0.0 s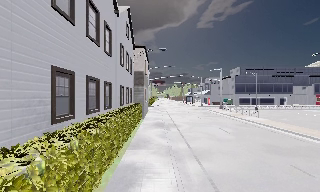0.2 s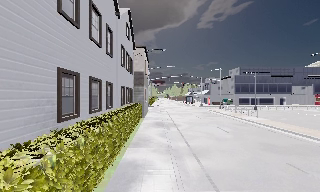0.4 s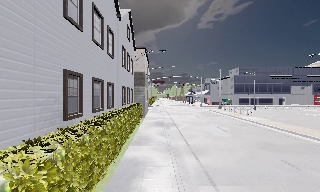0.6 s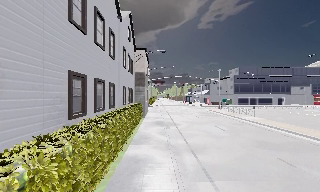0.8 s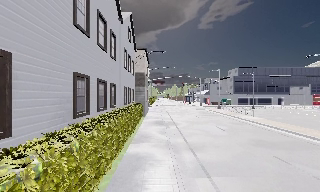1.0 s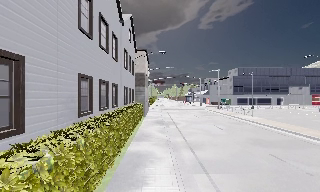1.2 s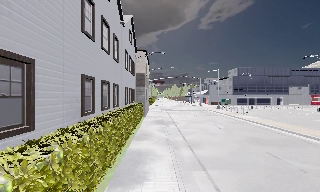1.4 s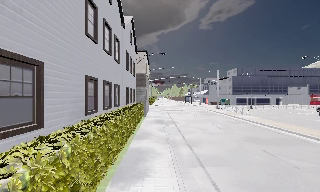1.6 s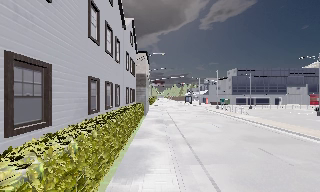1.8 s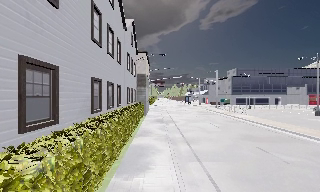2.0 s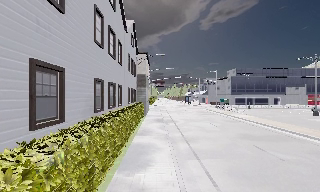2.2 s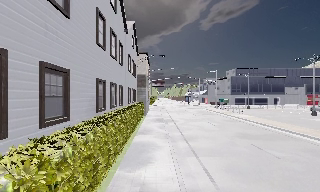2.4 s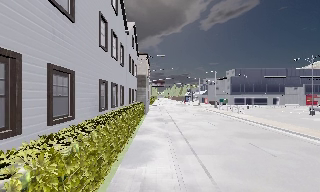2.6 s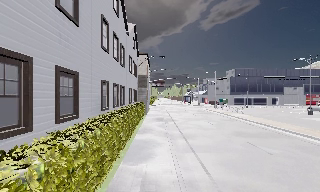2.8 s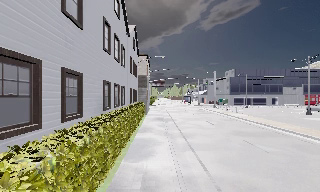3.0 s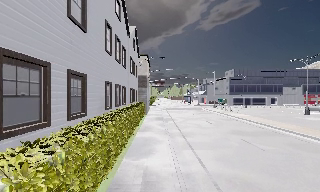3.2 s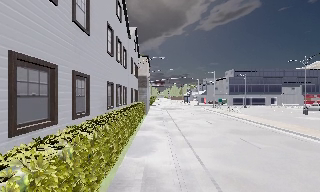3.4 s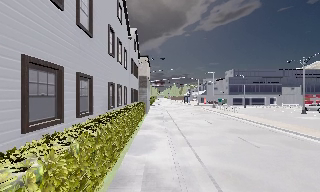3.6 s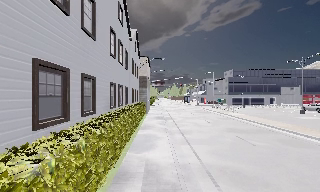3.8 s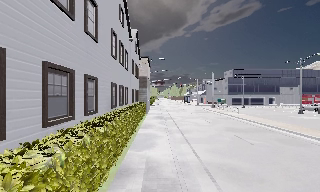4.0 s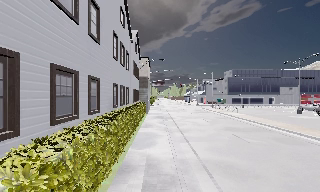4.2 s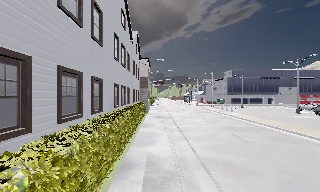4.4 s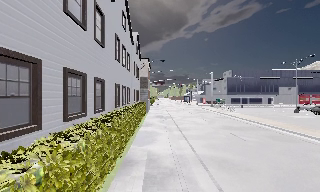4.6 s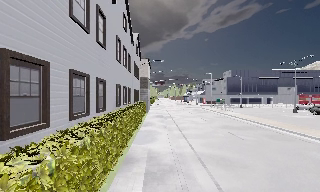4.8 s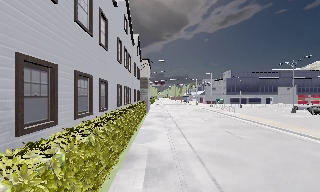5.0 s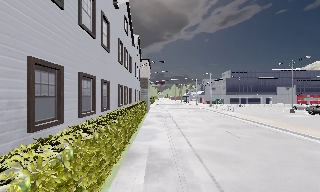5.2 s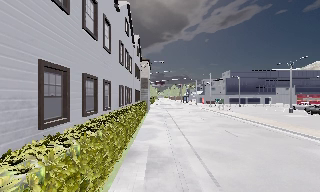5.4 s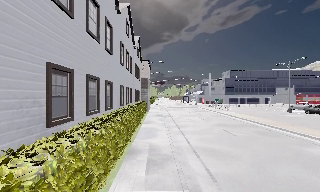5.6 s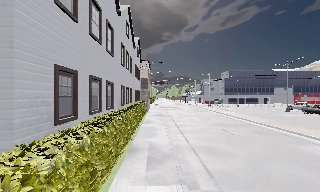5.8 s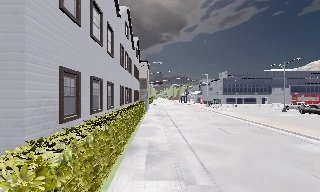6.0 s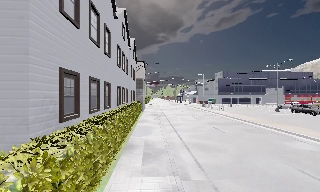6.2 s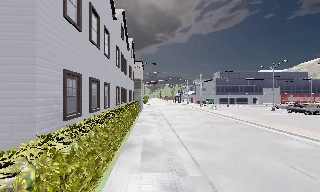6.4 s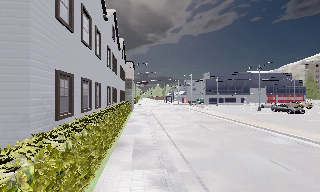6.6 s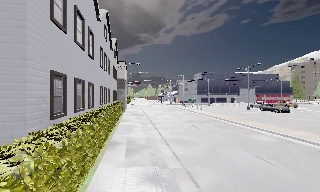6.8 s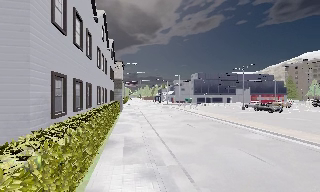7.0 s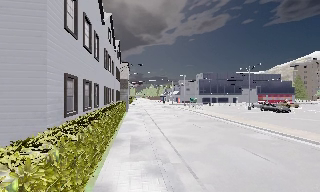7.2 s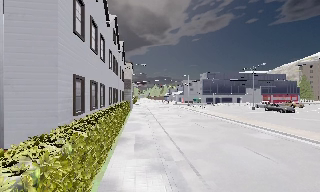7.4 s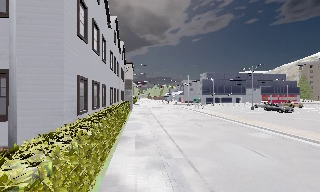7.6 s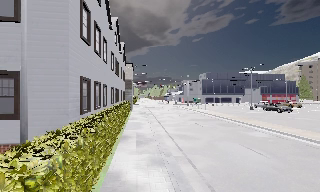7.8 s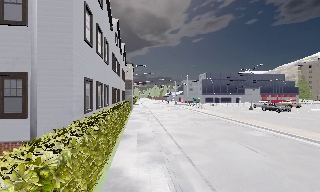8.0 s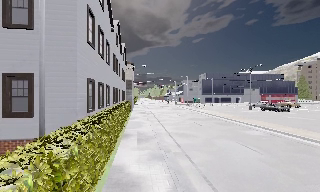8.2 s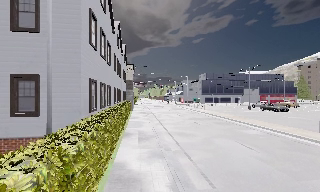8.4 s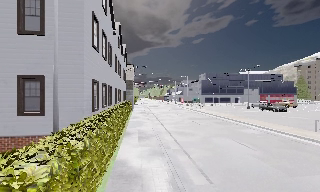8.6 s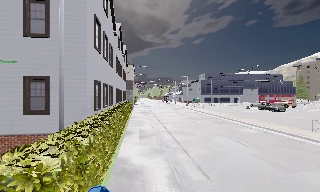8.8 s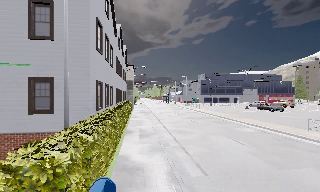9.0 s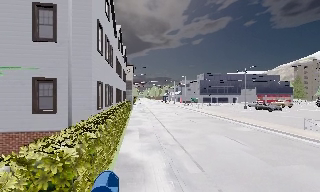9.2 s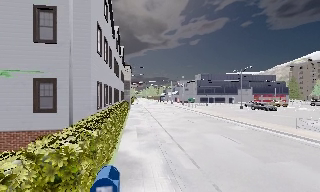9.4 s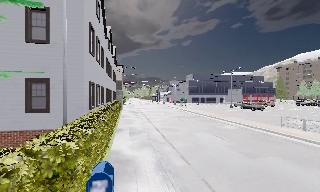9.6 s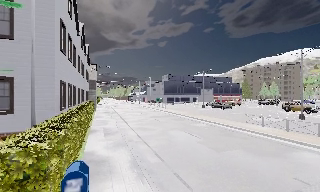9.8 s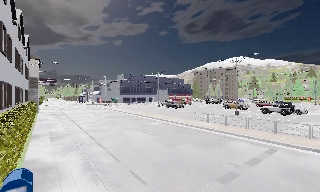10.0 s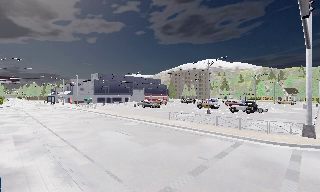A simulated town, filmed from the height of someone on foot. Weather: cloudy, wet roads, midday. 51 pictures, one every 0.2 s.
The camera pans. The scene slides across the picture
to the left.
The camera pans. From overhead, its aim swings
clockwise.
0.0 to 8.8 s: The camera travels backward, about 11 m, so what stands in front gets smaller.
8.8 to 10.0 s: The camera pans to its right, which is clockwise from overhead, by about 35 degrees. It travels backward, about 1.5 m.
The film runs backward here.
